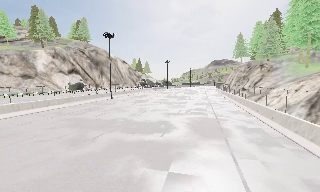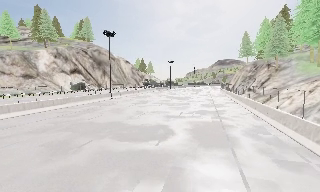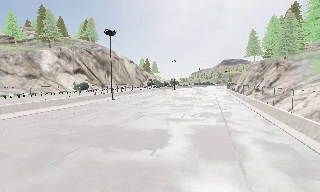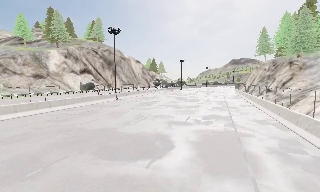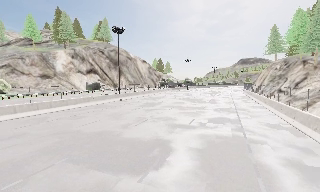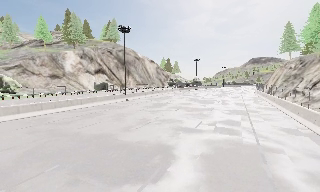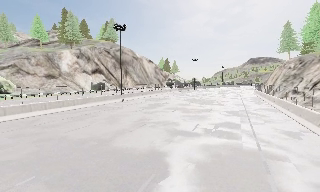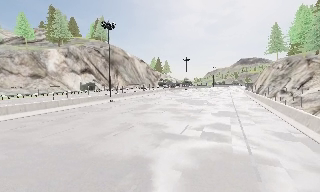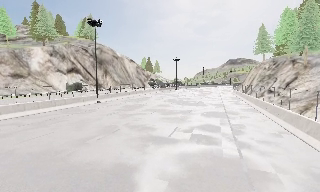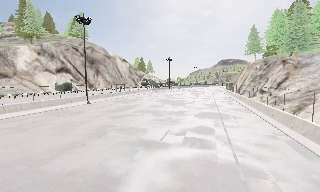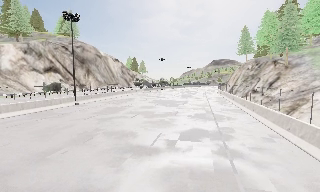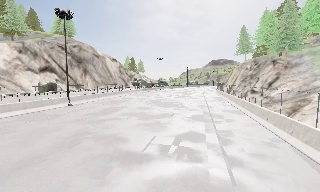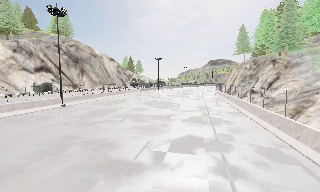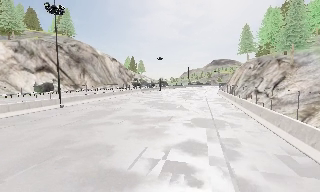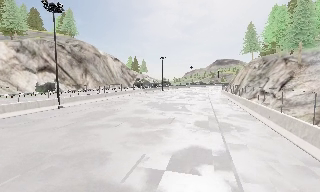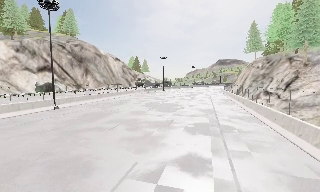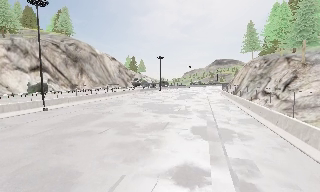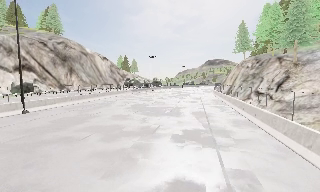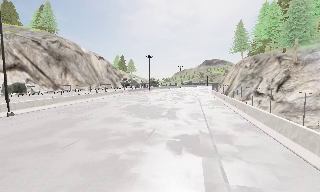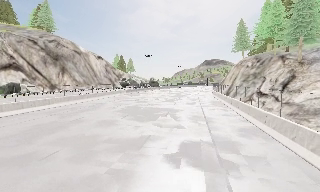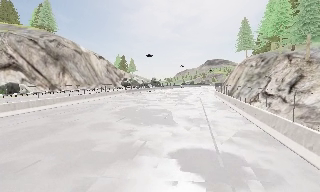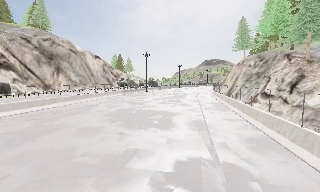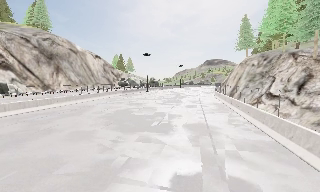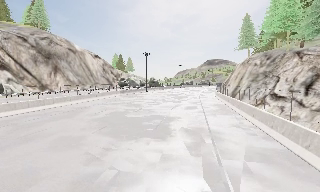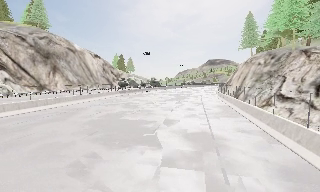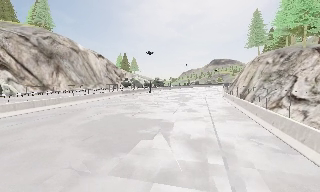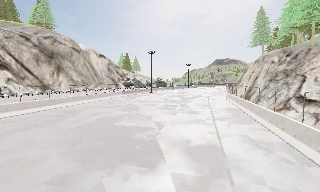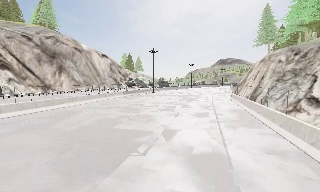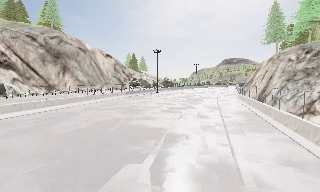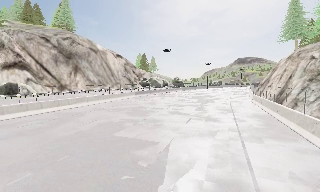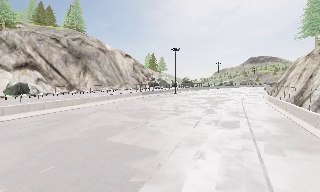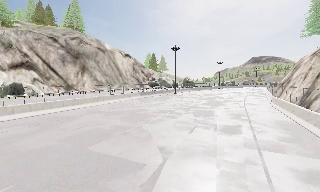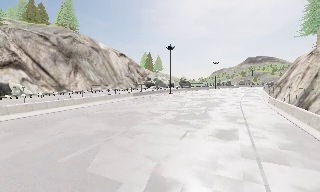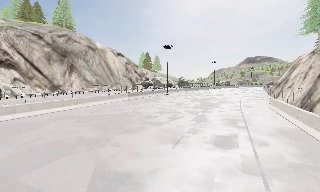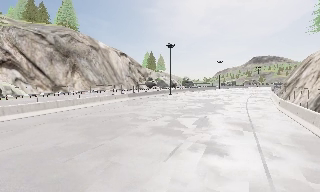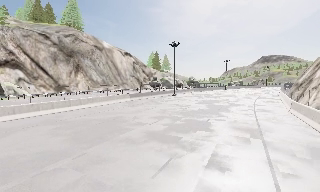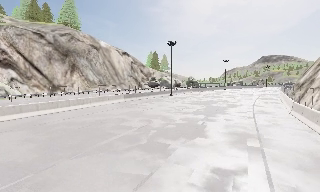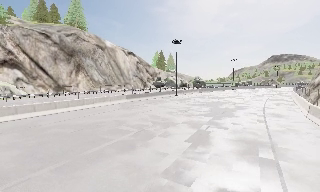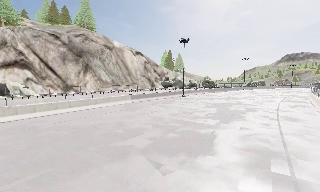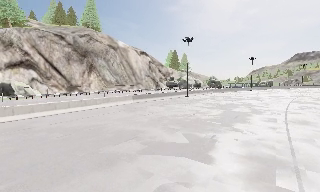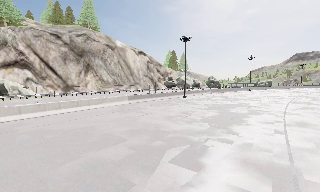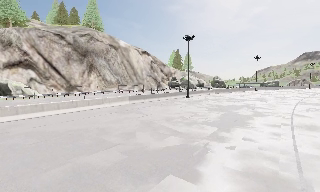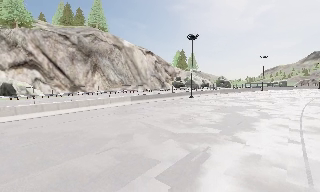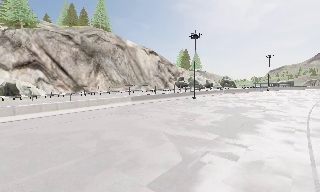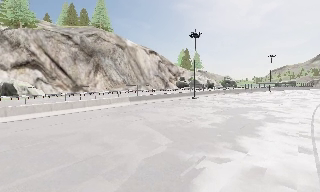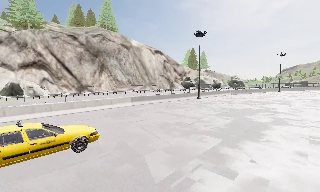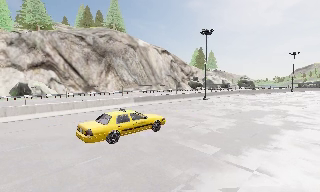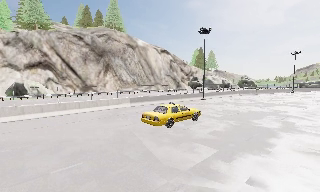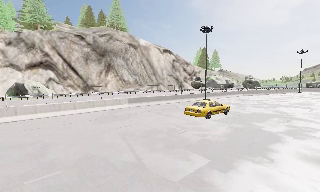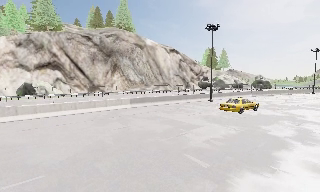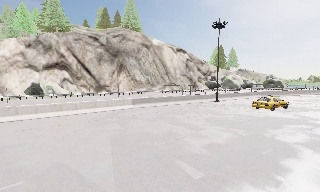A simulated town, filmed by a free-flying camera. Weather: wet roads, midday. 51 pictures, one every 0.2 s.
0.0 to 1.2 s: The camera pans to its left, which is counterclockwise from overhead, by about 10 degrees. It travels forward, about 6 m, so what stands in front looms larger.
1.2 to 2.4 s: The camera pans to its right, which is clockwise from overhead, by about 10 degrees. It travels forward, about 4 m, so what stands in front looms larger.
2.4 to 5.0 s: The camera travels forward, about 12 m, so what stands in front looms larger.
5.0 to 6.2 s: The camera pans to its left, which is counterclockwise from overhead, by about 10 degrees. It travels forward, about 6 m, so what stands in front looms larger.
6.2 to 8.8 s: The camera pans to its left, which is counterclockwise from overhead, by about 15 degrees. It travels forward and to its right, about 12 m, so what stands in front looms larger. It loses speed.
8.8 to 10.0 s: The camera pans to its left, which is counterclockwise from overhead, by about 15 degrees. It travels to its right and forward, about 5 m.
The film runs forward here.
